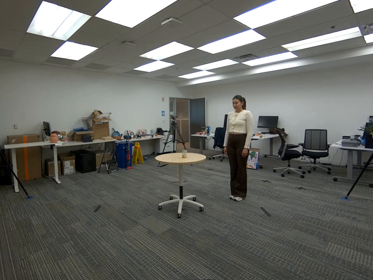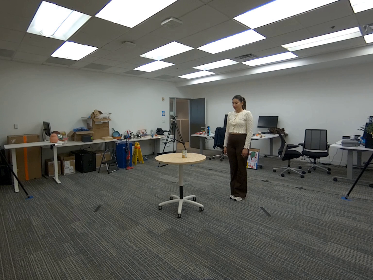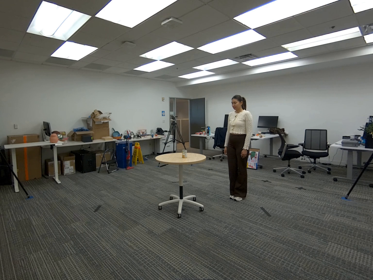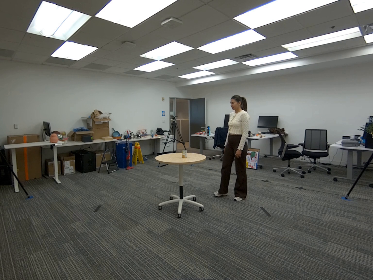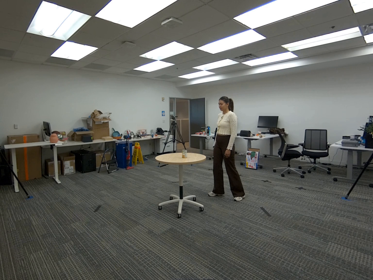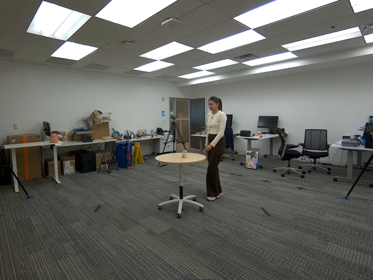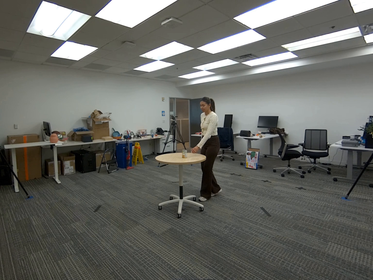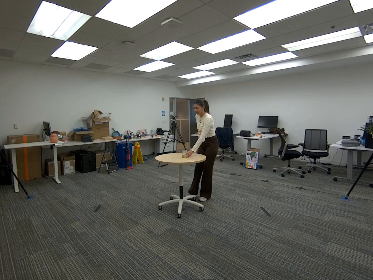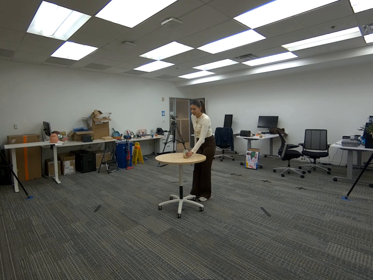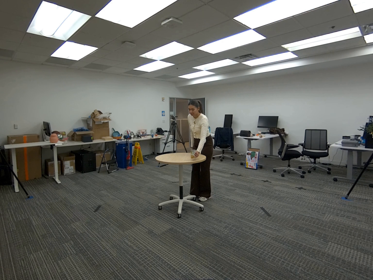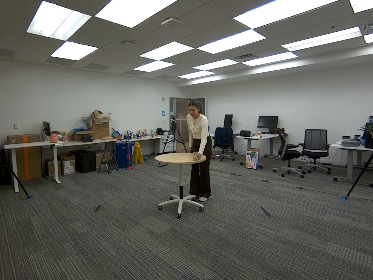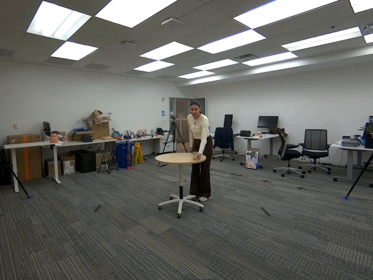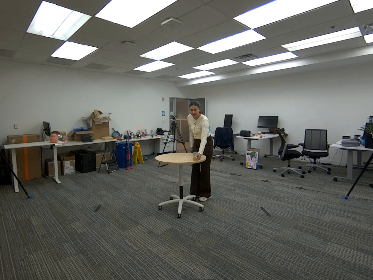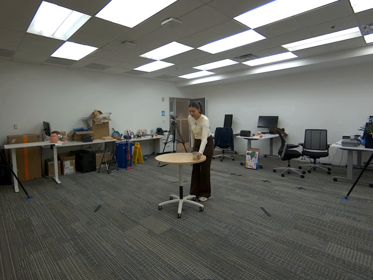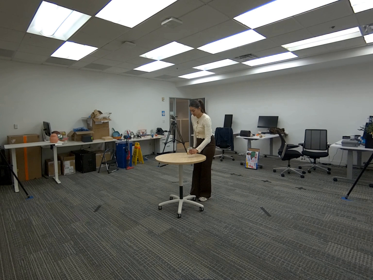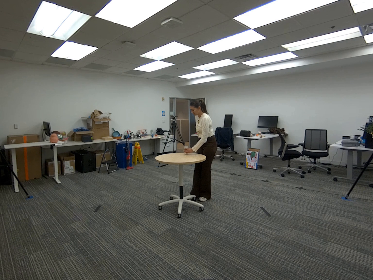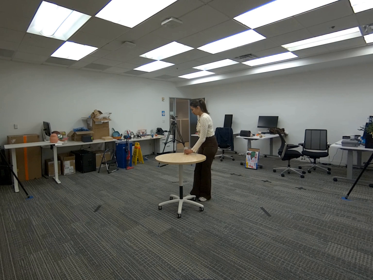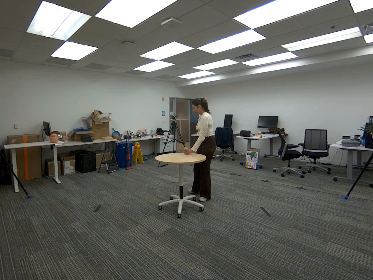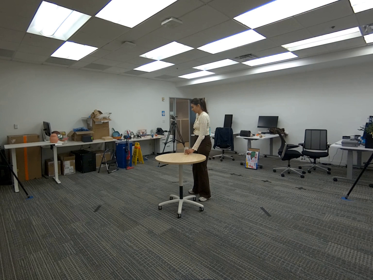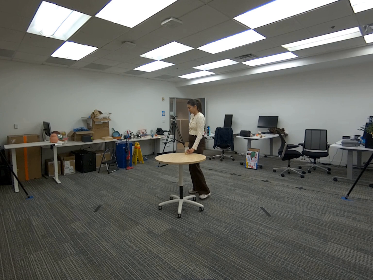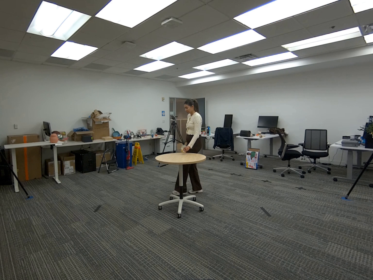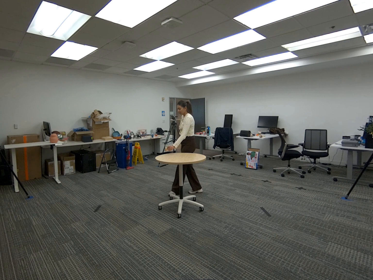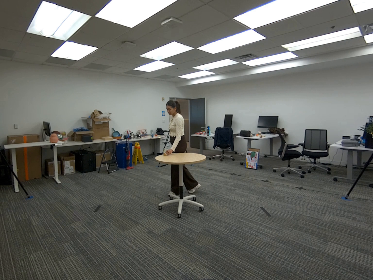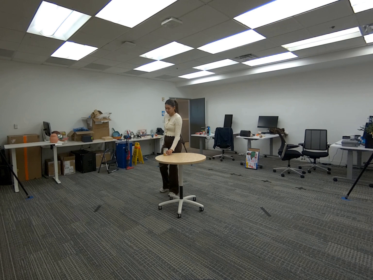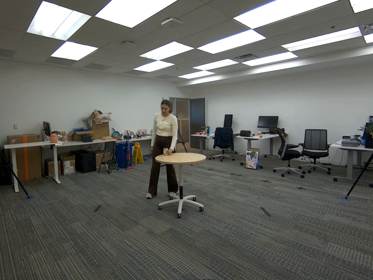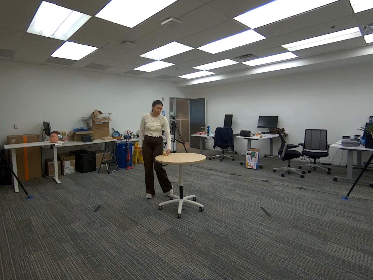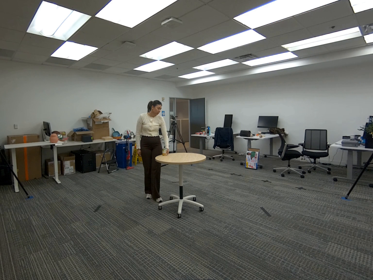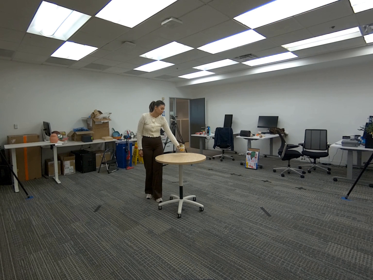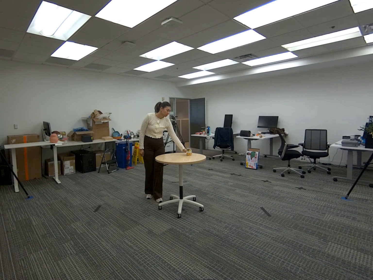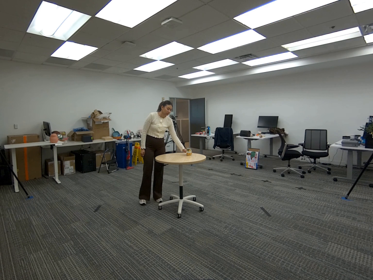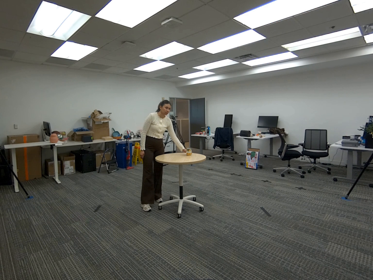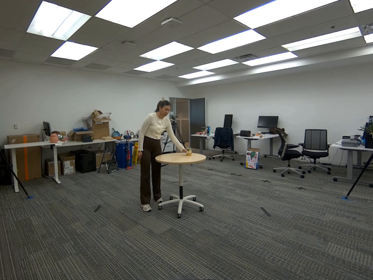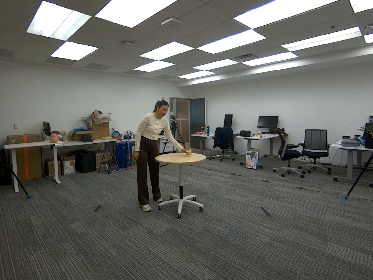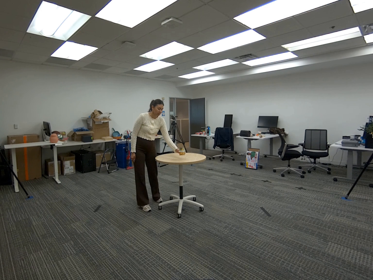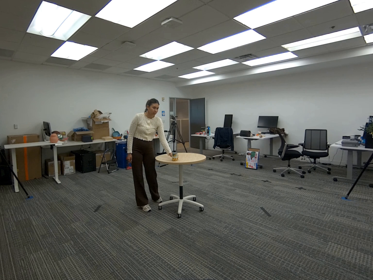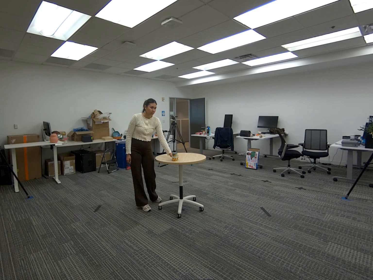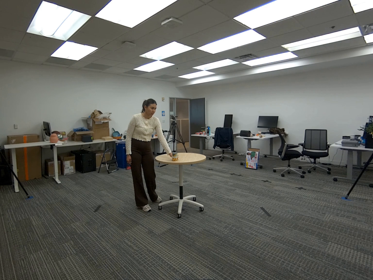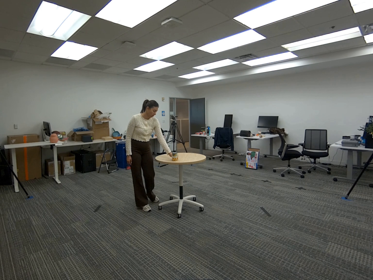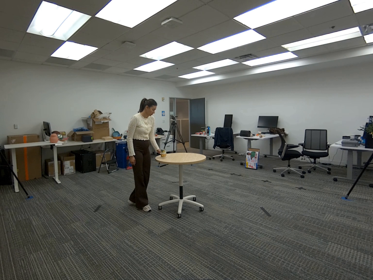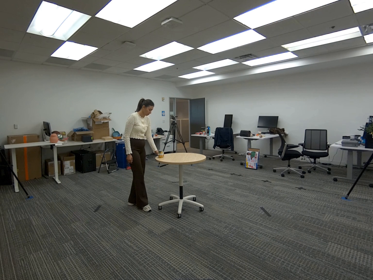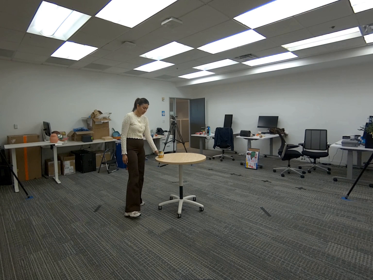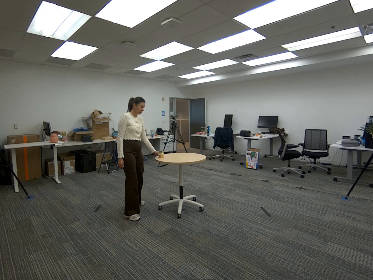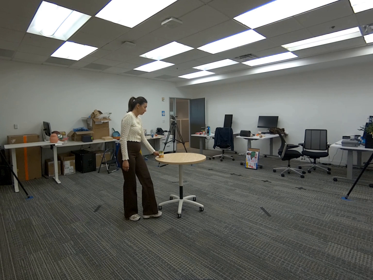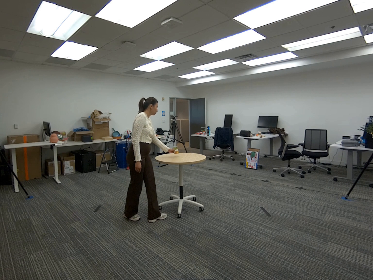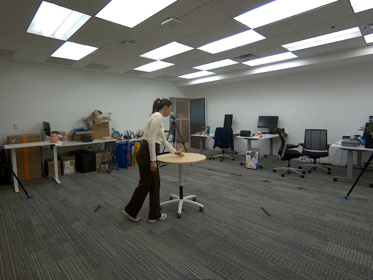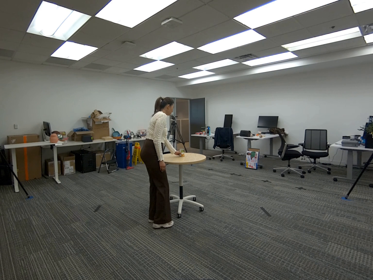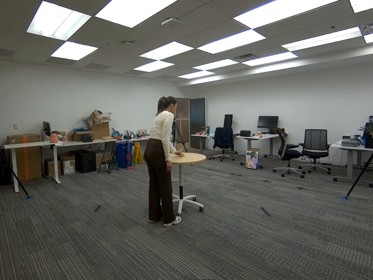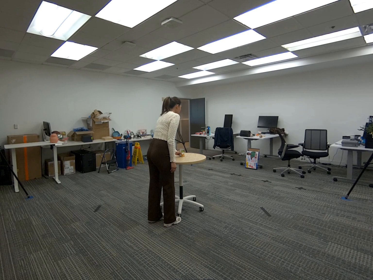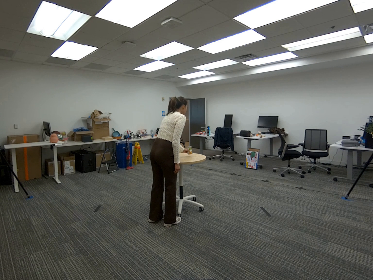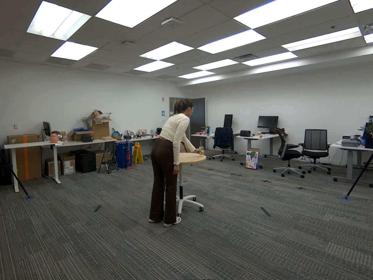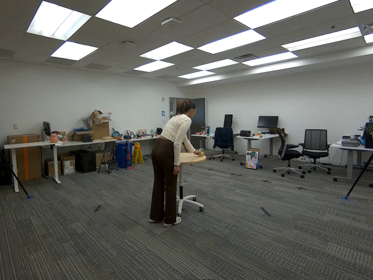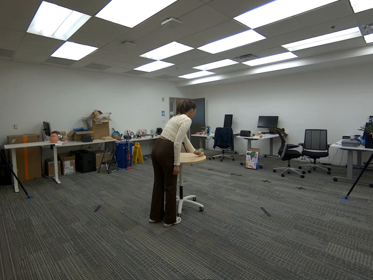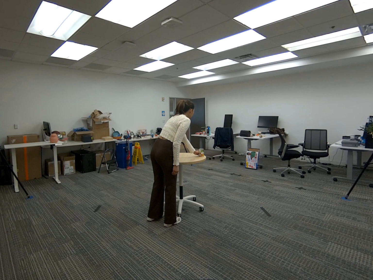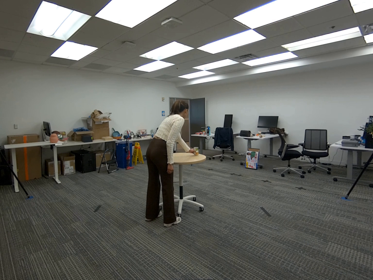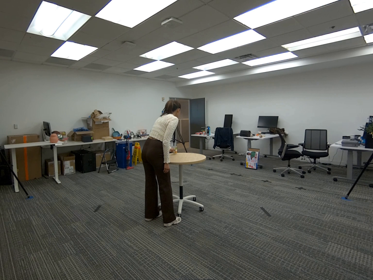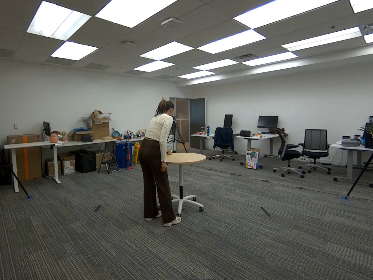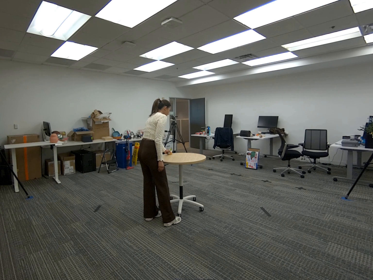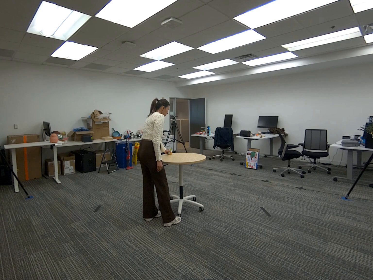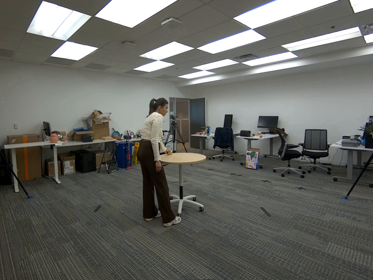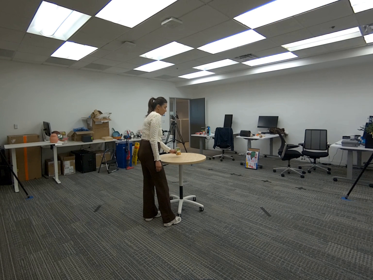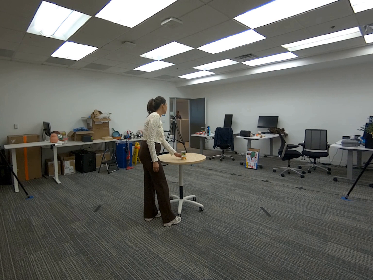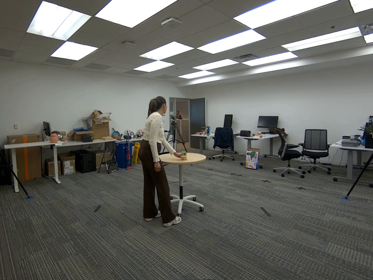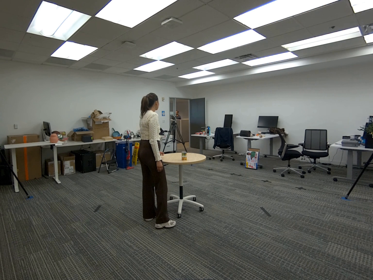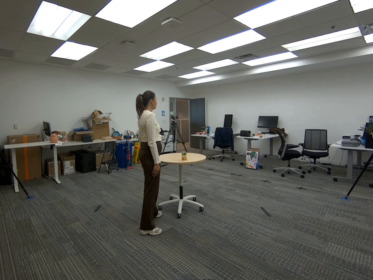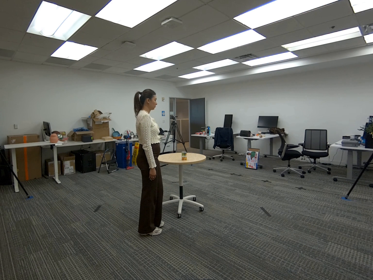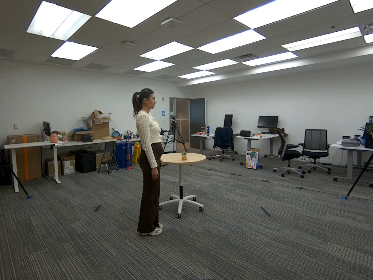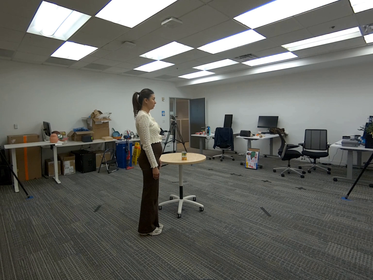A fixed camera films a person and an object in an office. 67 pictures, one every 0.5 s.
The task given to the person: Walk over to the corn can on the round table and pick and place the can in various spaces on the round table using only your left hand. Don't let go of the can until the sequence has ended.
